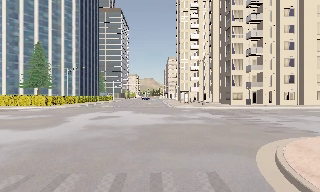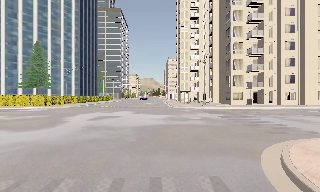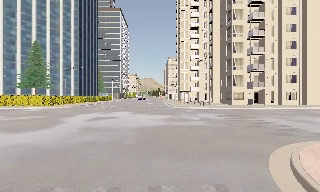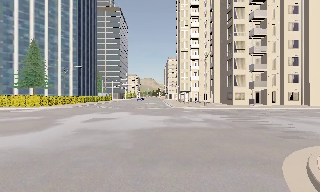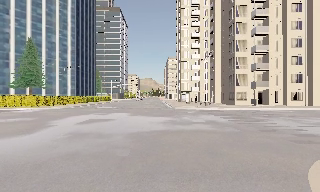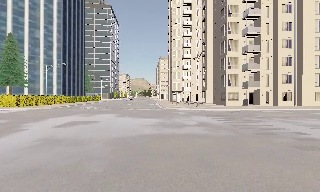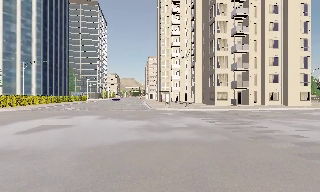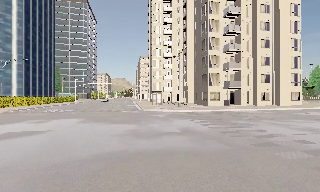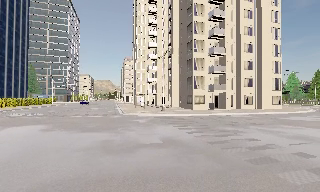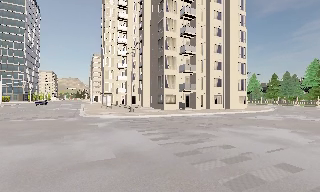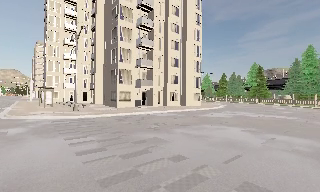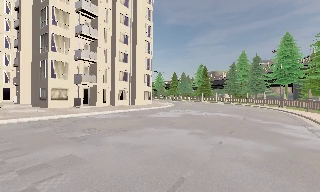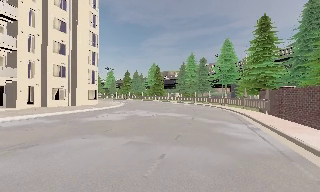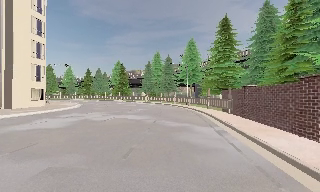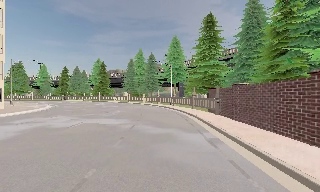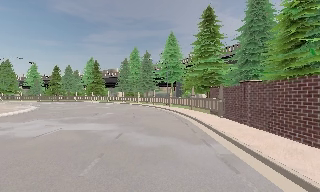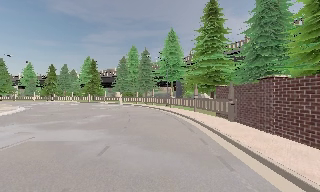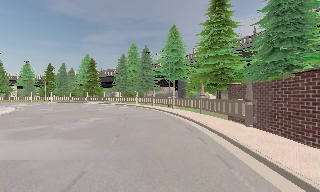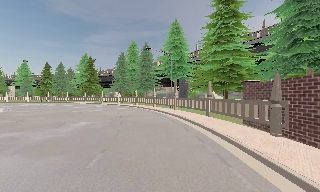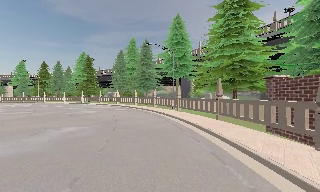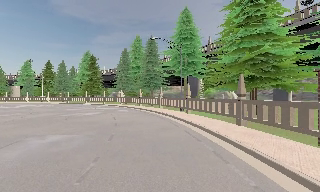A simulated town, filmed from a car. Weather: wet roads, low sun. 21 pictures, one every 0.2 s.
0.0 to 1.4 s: The camera travels forward, about 5 m, so what stands in front looms larger. It gains speed.
1.4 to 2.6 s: The camera pans to its right, which is clockwise from overhead, by about 75 degrees. It travels forward, about 11 m.
2.6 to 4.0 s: The camera travels forward, about 13 m, so what stands in front looms larger.
The film runs forward here.
